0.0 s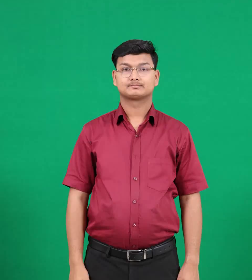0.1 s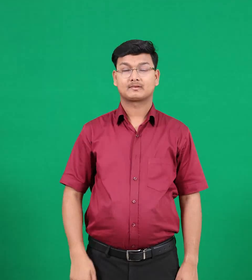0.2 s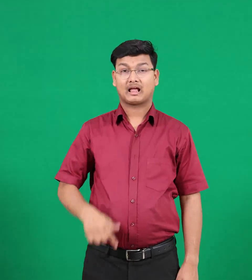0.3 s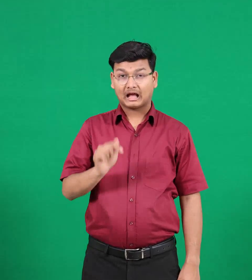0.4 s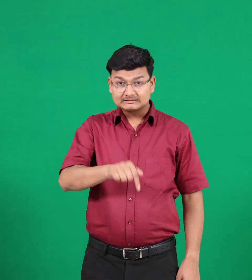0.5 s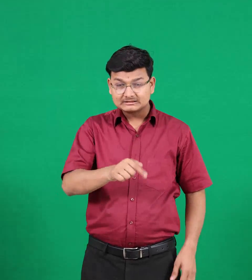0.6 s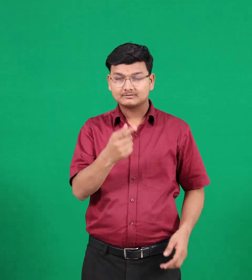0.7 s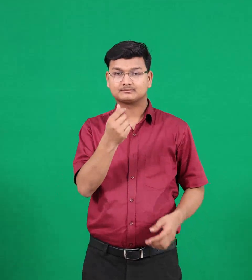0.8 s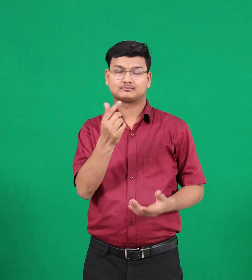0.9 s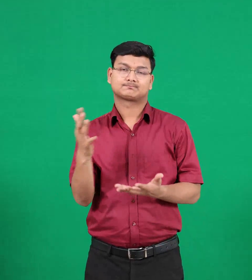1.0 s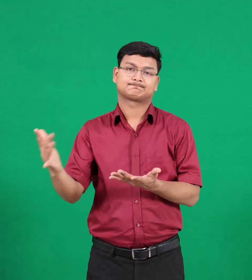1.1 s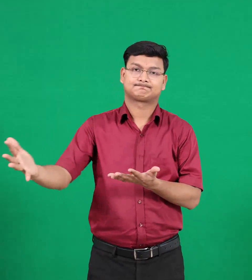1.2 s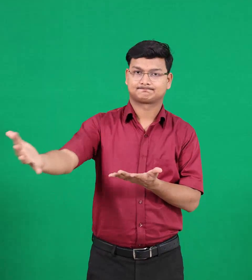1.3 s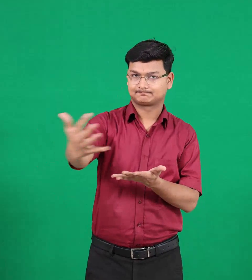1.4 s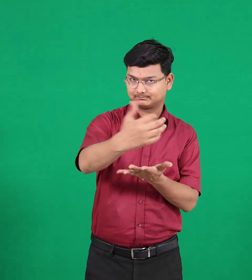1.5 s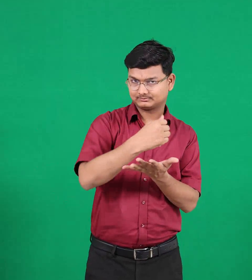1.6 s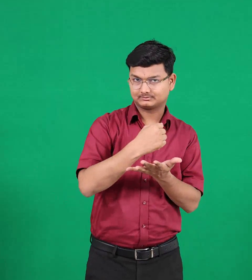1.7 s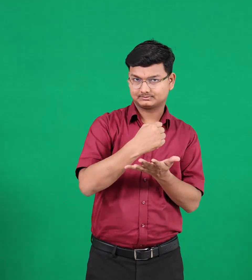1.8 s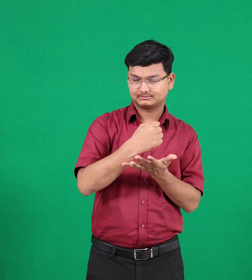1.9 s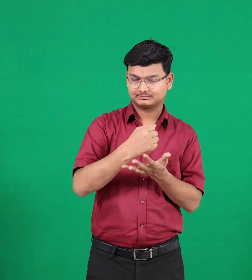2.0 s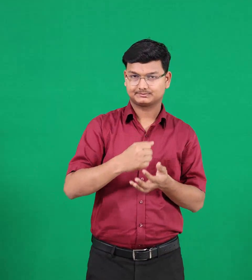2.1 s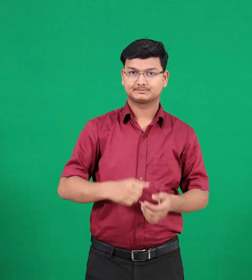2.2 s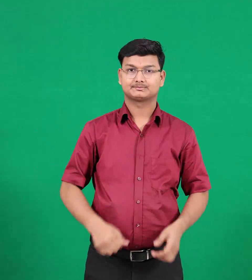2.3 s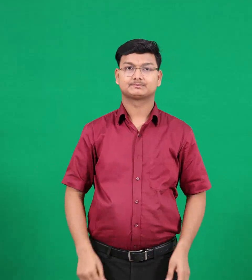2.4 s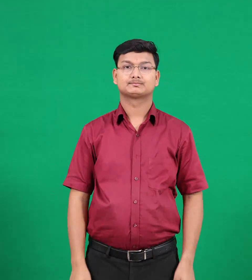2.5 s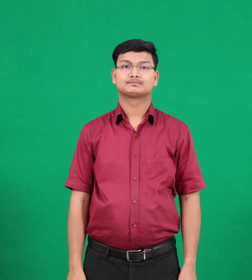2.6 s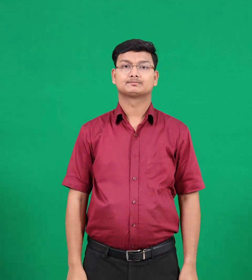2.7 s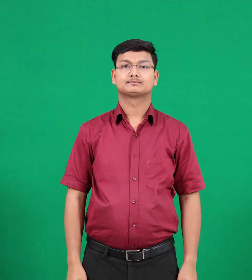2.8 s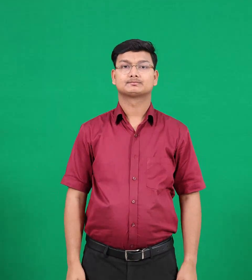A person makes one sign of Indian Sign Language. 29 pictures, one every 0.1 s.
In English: collecting
